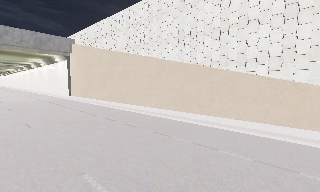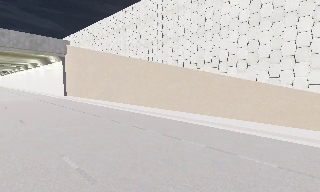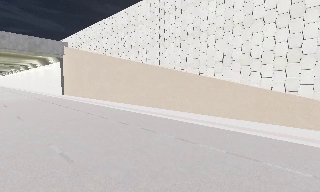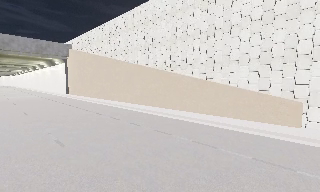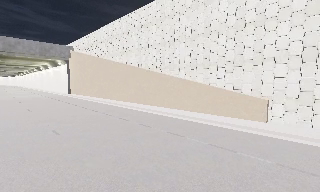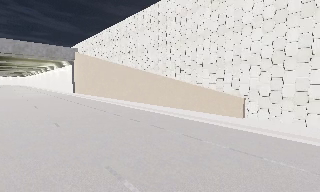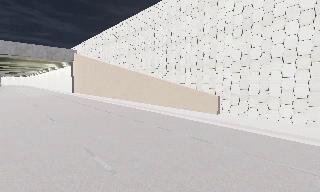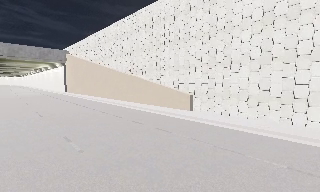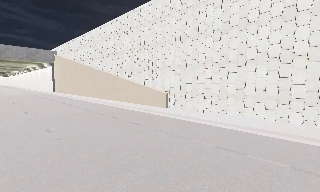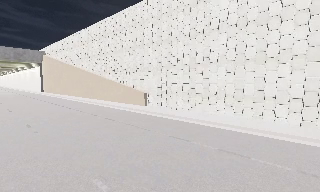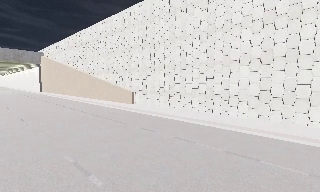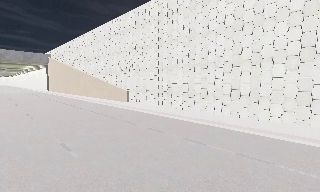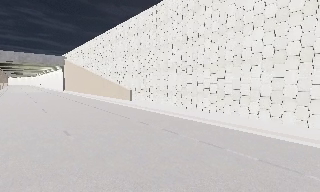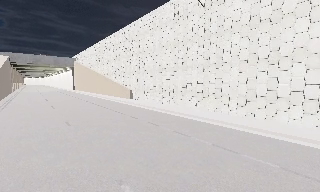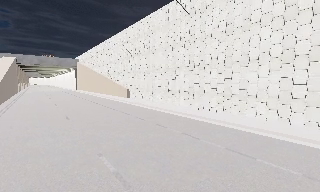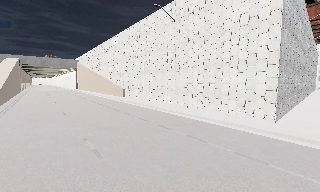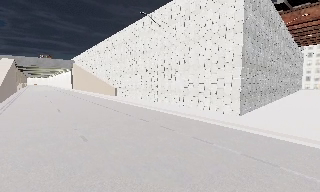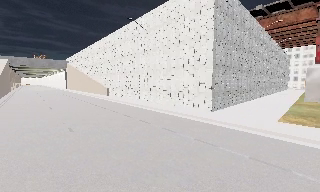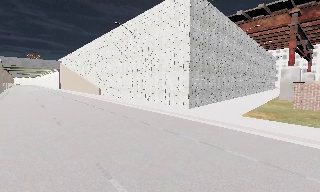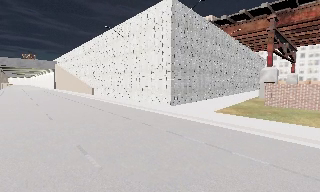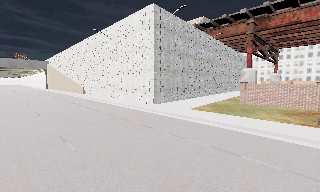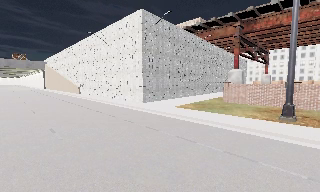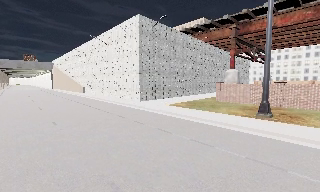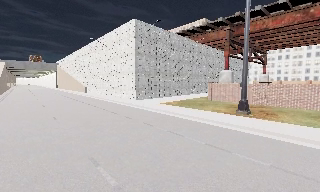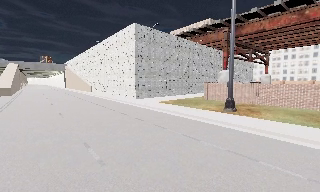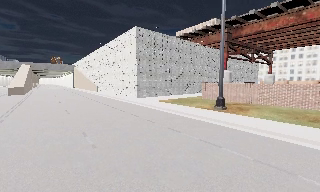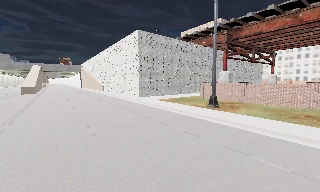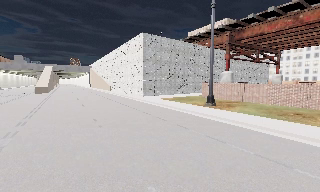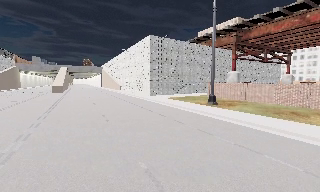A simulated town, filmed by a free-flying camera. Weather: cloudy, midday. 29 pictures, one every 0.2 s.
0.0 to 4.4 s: The camera travels backward and to its right, about 35 m, so what stands in front gets smaller.
4.4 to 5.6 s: The camera pans to its left, which is counterclockwise from overhead, by about 15 degrees. It travels backward and to its right, about 8 m, so what stands in front gets smaller.
The film runs backward here.
